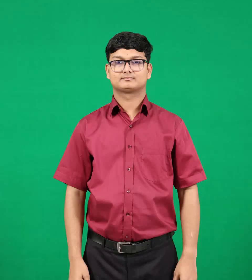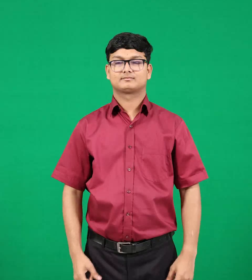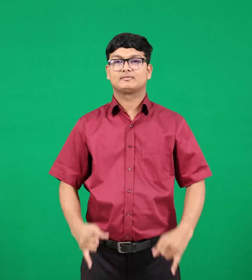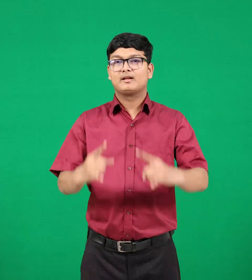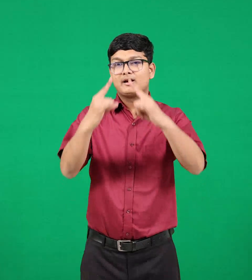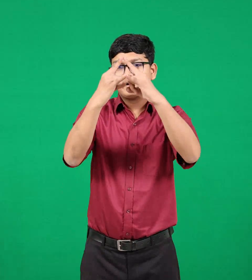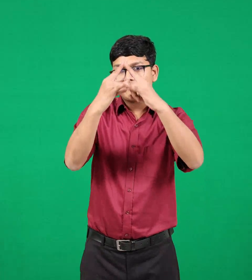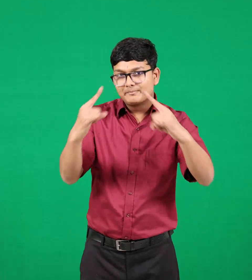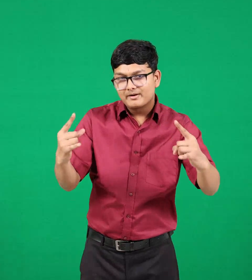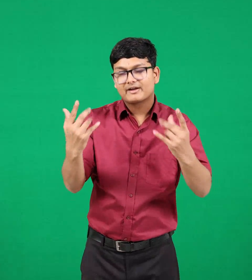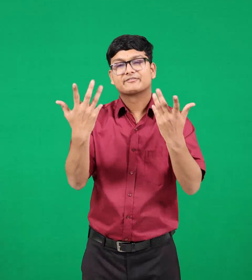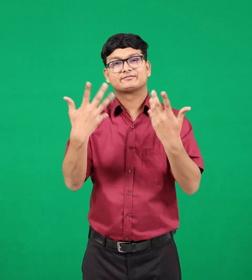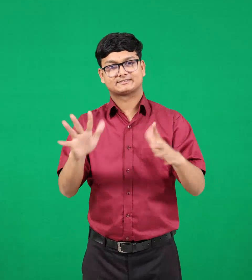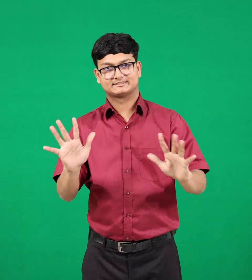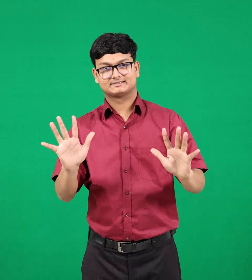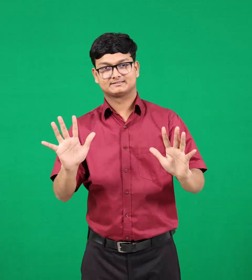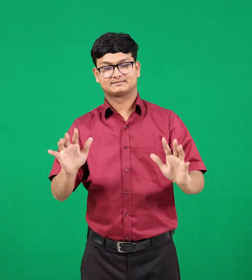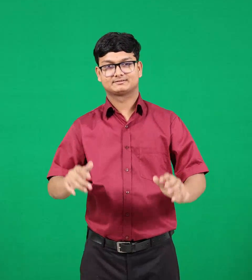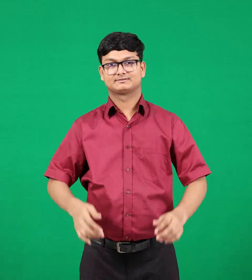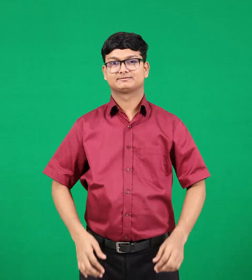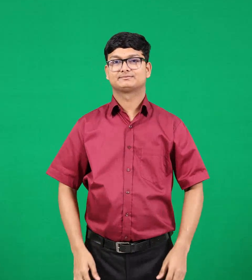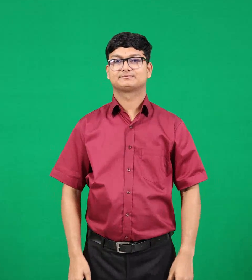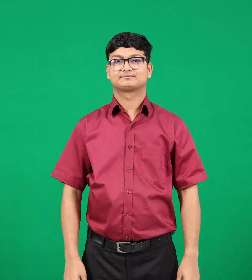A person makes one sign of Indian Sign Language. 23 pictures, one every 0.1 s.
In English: camped
